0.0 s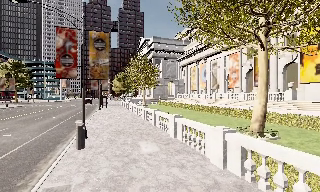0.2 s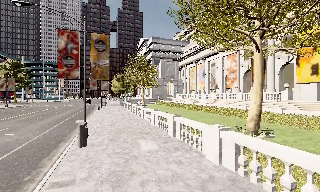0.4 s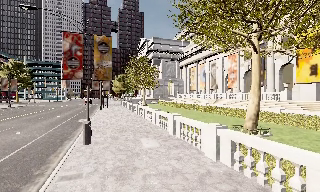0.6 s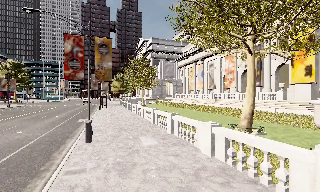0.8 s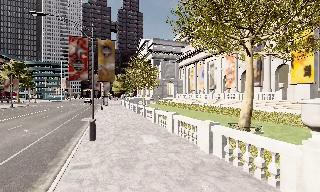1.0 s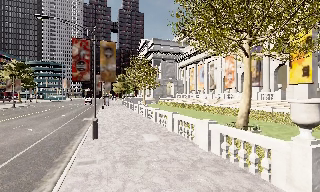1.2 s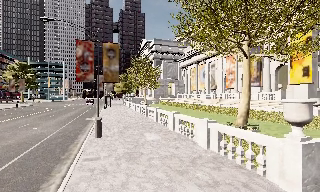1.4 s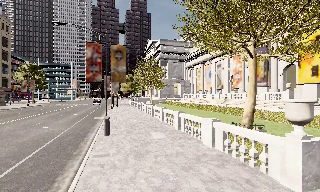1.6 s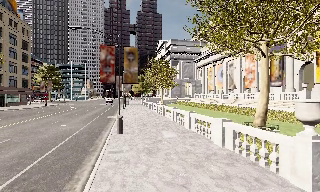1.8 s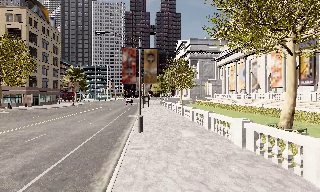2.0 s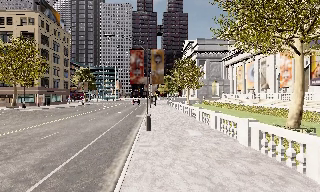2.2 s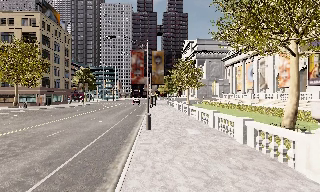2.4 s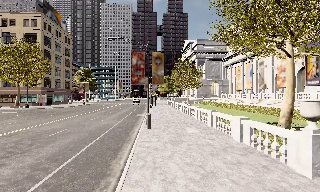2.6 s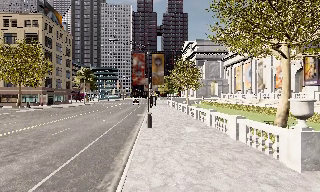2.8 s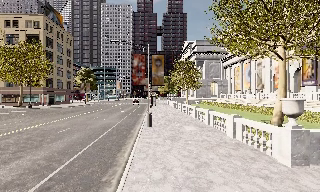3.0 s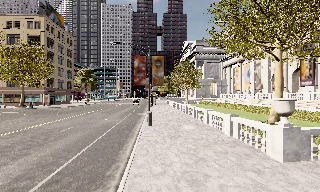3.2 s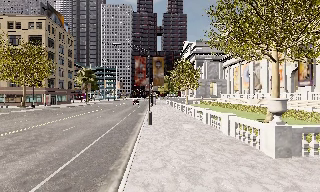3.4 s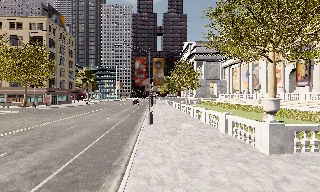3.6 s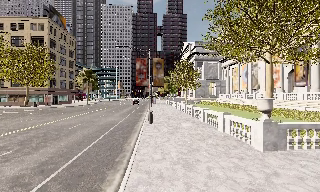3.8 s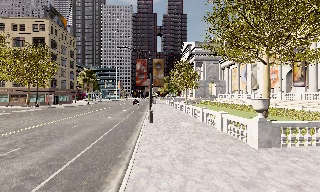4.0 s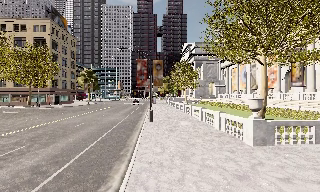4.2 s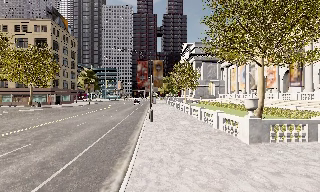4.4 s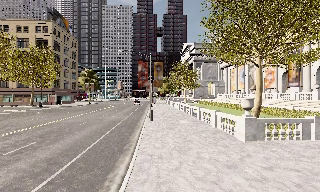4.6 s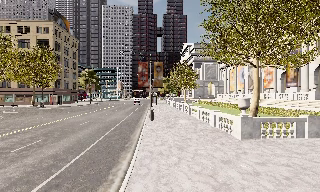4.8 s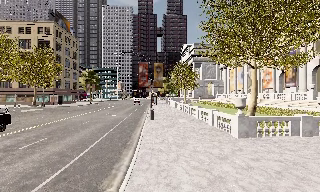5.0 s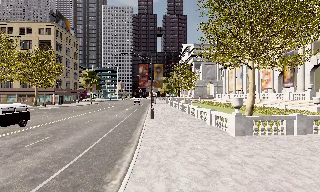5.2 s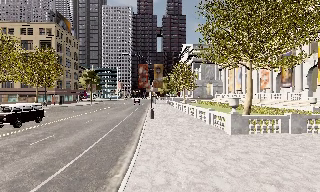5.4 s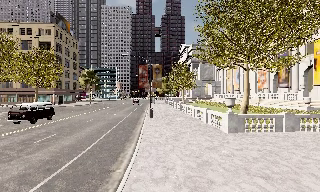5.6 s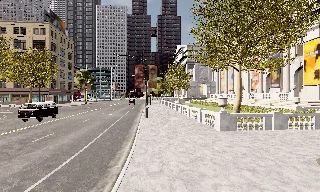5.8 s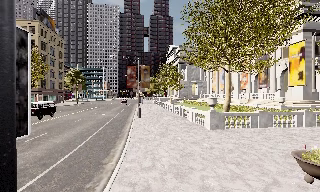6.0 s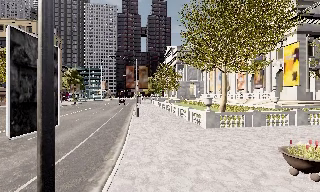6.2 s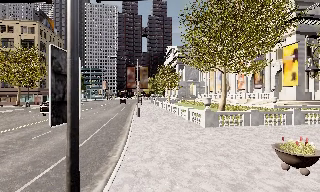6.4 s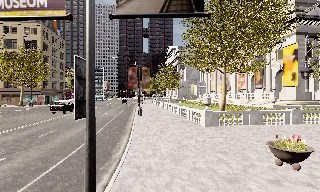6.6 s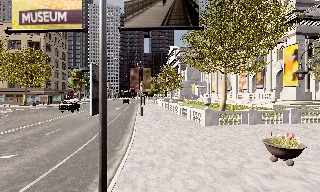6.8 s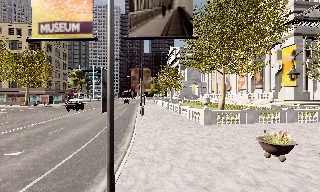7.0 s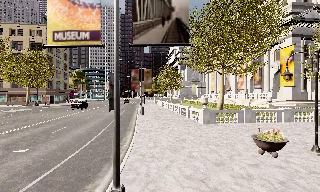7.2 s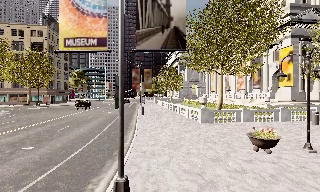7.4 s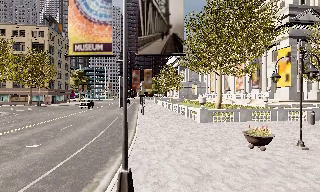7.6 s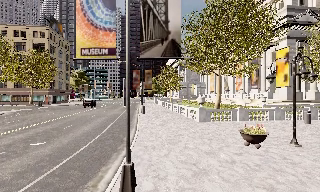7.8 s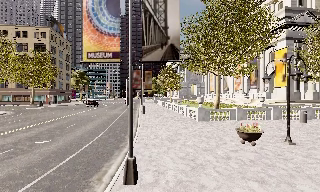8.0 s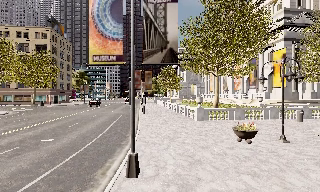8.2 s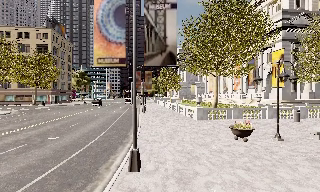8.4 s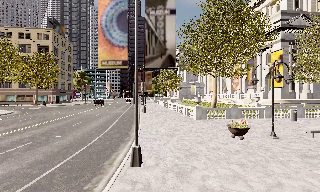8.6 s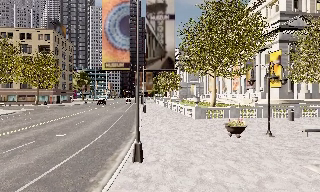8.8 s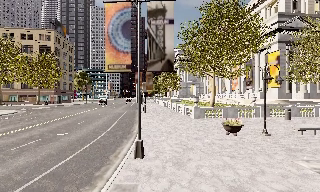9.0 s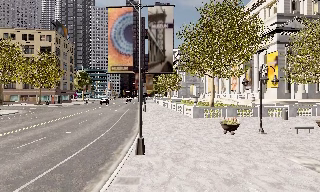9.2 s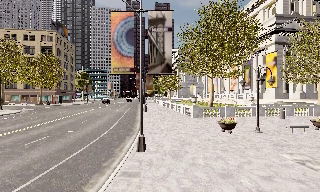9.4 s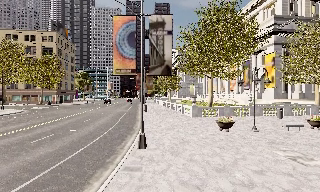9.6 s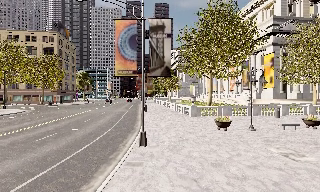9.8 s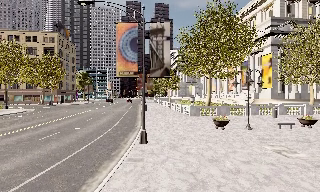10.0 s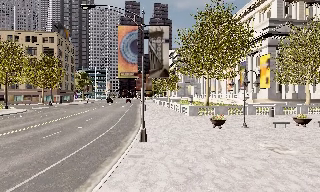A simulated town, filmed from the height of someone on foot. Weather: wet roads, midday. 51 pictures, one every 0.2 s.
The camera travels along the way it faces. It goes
backward.
0.0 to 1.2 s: The camera travels backward, about 2 m, so what stands in front gets smaller.
1.2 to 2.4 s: The camera pans to its left, which is counterclockwise from overhead, by about 15 degrees. It travels backward, about 2 m, so what stands in front gets smaller.
2.4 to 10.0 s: The camera travels backward, about 15 m, so what stands in front gets smaller.
The film runs backward here.
